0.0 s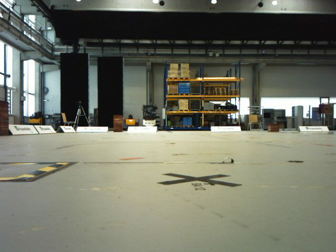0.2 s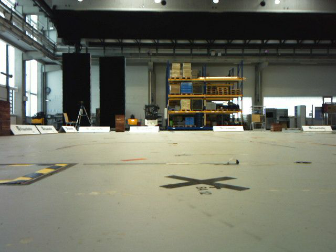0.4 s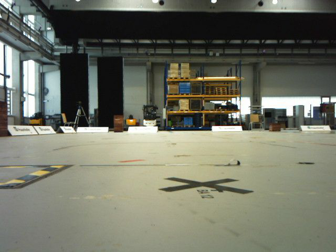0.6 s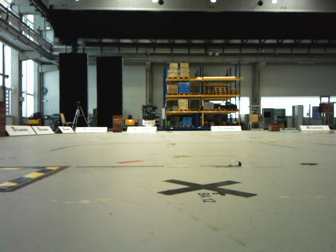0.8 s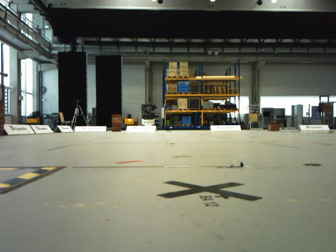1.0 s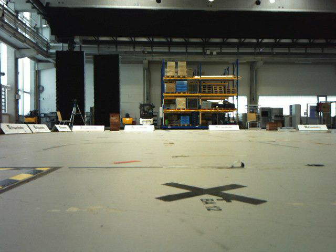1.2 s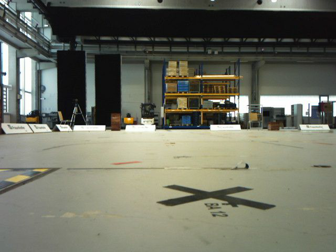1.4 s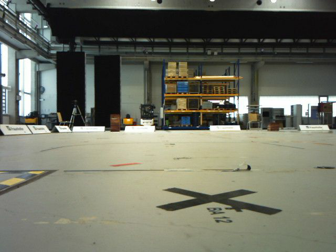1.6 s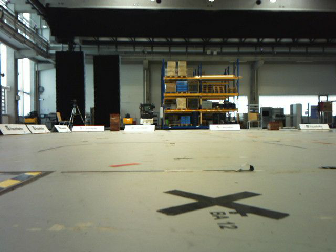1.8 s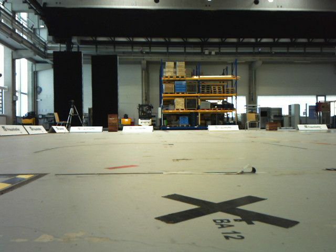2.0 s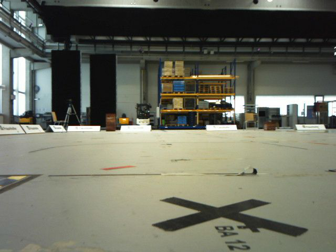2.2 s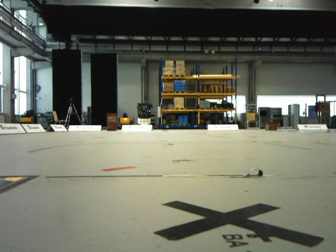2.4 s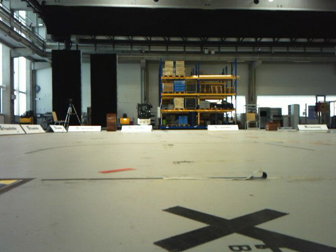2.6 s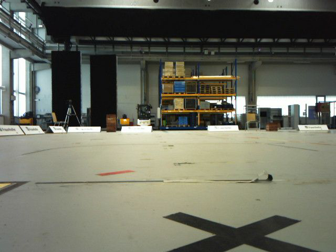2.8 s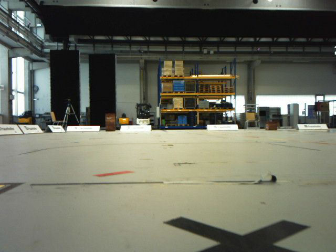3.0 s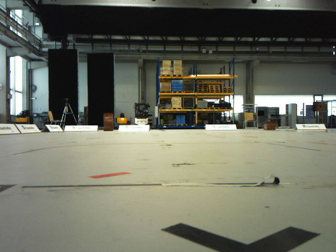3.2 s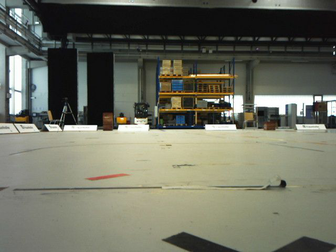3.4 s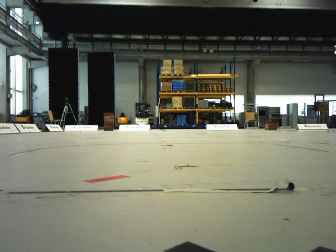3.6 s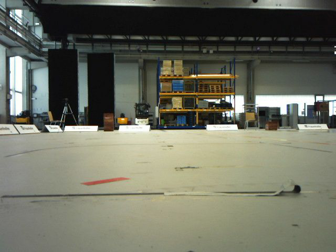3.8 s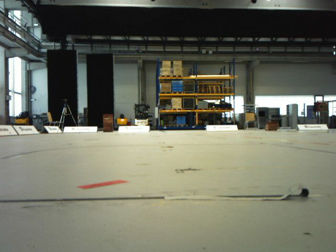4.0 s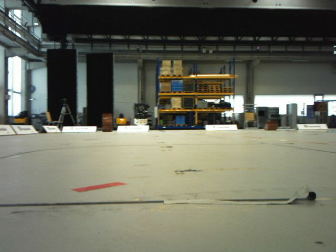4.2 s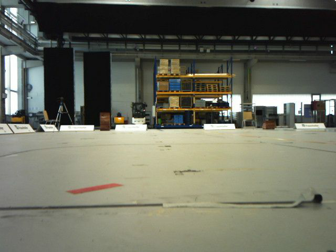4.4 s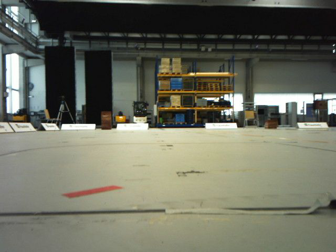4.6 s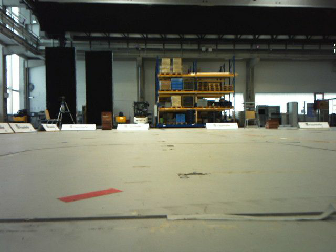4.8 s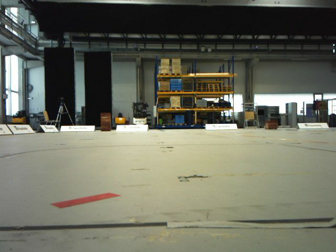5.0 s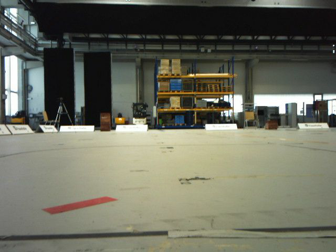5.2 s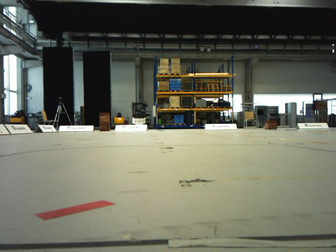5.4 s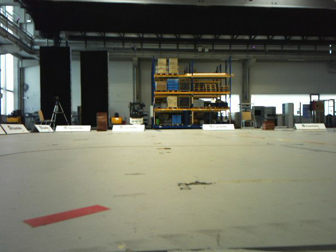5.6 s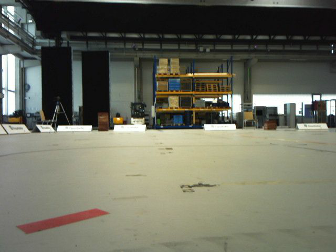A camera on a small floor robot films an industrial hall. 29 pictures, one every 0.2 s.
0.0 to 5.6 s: The camera travels forward, about 1 m, so what stands in front looms larger.
The film runs forward here.
